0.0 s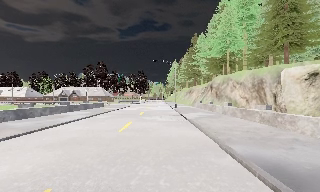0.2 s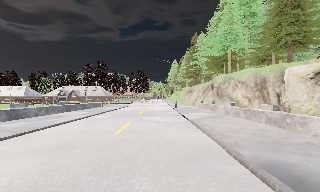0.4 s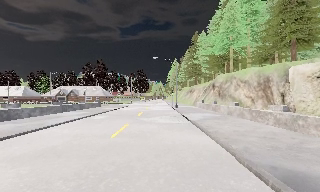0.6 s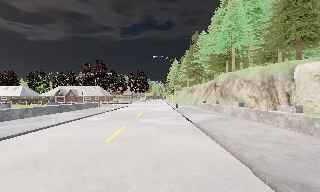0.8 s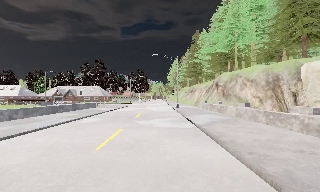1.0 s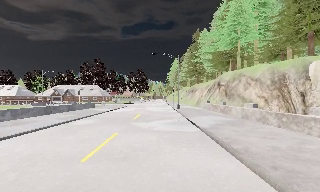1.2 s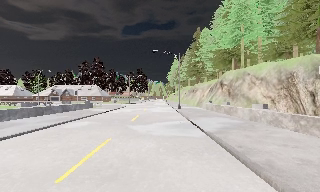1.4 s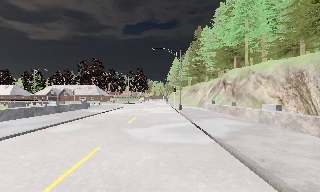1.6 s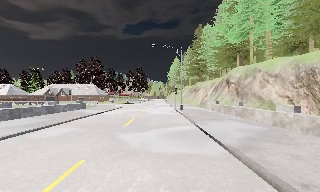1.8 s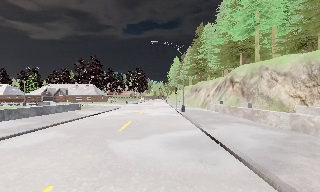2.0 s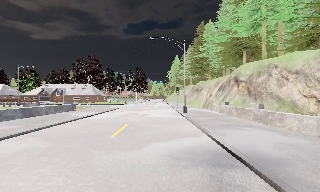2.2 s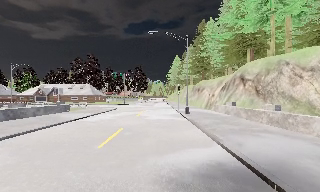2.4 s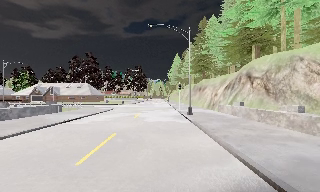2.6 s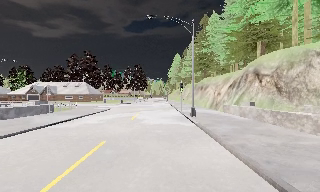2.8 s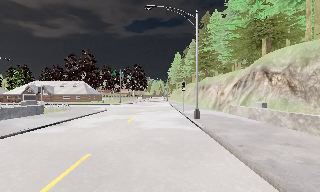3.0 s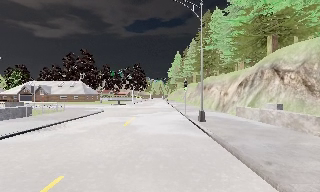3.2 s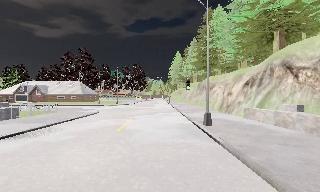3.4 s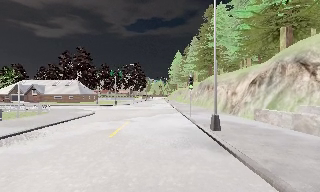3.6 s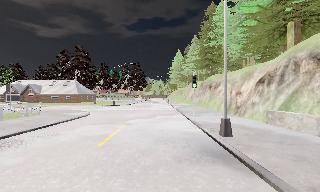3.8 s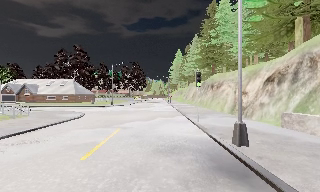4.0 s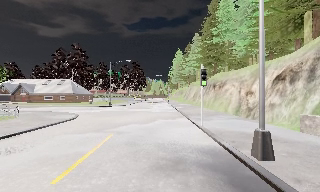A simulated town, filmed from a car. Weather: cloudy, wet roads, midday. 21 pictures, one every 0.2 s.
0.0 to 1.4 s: The camera travels forward, about 6 m, so what stands in front looms larger. It gains speed.
1.4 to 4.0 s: The camera travels forward, about 16 m, so what stands in front looms larger.
The film runs forward here.
